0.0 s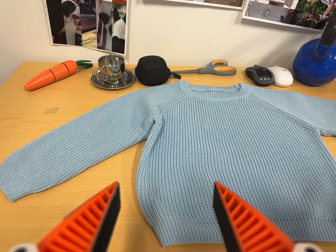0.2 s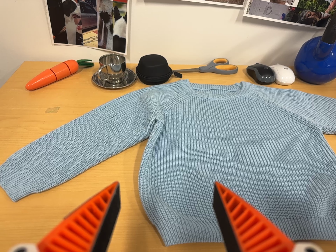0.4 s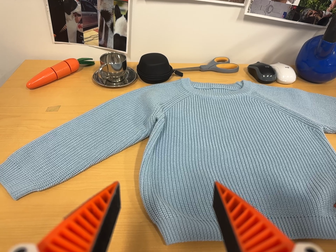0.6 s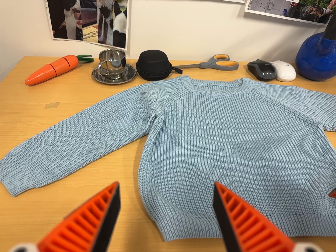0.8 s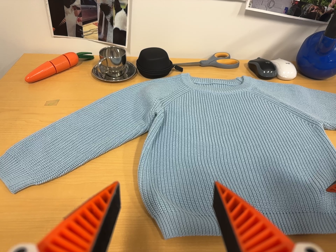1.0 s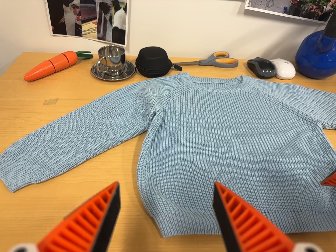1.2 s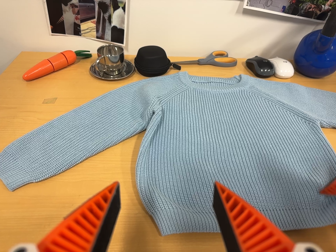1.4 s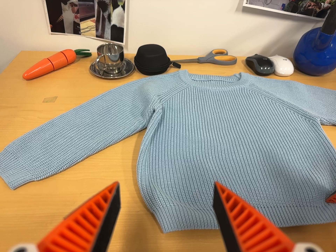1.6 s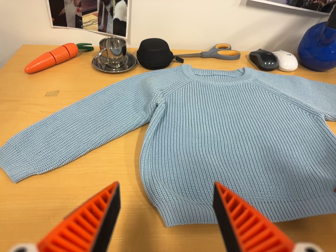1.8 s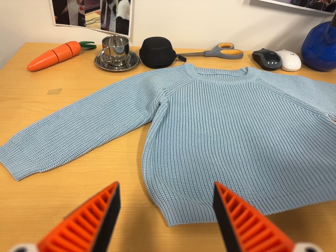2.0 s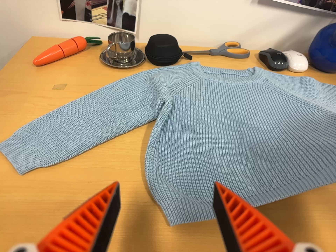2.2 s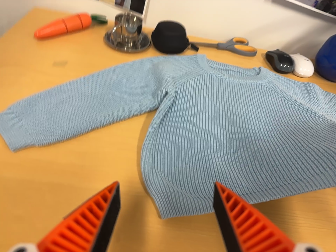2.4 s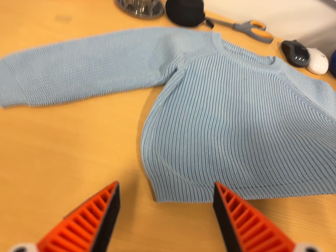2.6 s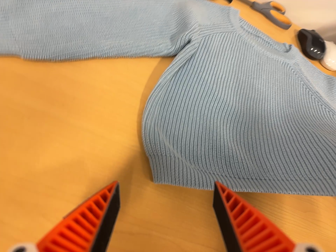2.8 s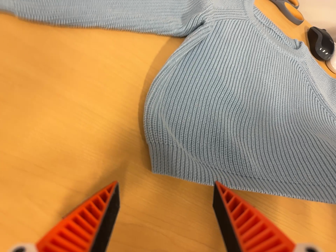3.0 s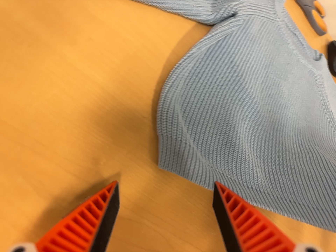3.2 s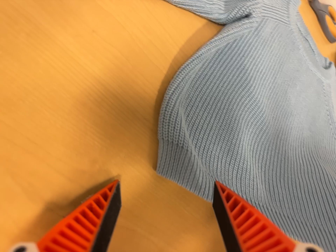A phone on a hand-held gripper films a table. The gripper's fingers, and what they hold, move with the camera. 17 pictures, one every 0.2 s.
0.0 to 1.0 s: The camera keeps its place and its aim.
1.0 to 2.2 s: The camera rolls about its line of sight by about 10 degrees, and the scene rotates clockwise.
2.2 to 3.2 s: The camera pans to its right by about 10 degrees. It travels forward and to its left, about 14 cm, so what stands in front looms larger. Its aim tips toward the bottom of its view by about 20 degrees, and the scene shifts upward. It rolls about its line of sight by about 35 degrees, and the scene rotates clockwise.
The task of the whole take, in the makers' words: fold up.
The film runs forward here.
